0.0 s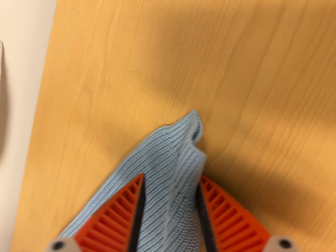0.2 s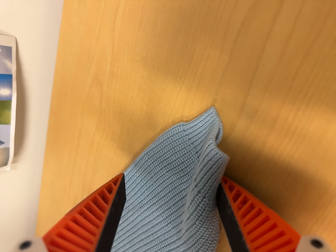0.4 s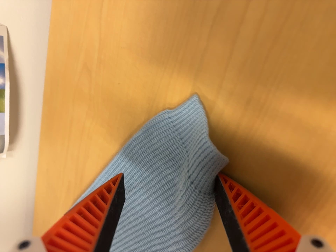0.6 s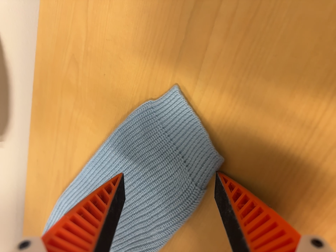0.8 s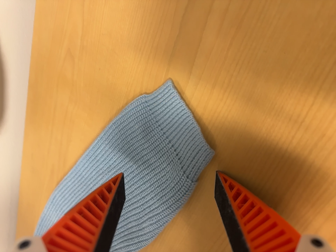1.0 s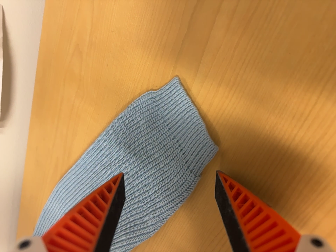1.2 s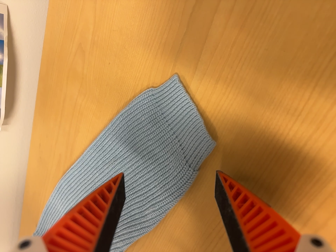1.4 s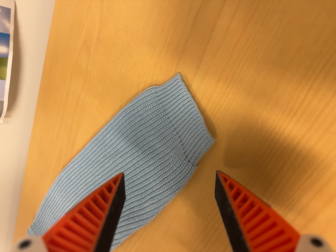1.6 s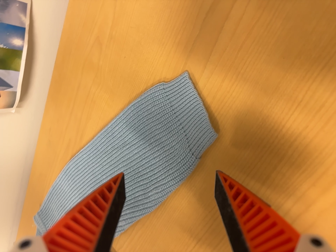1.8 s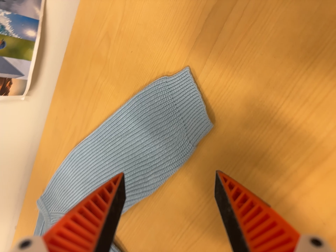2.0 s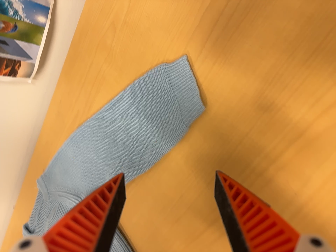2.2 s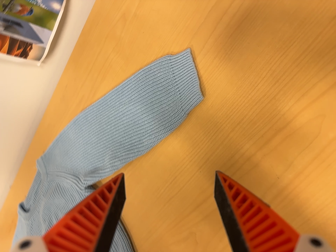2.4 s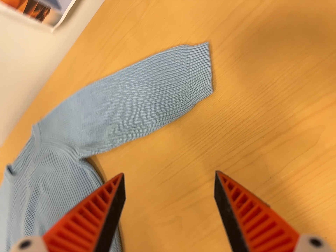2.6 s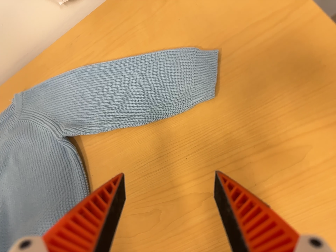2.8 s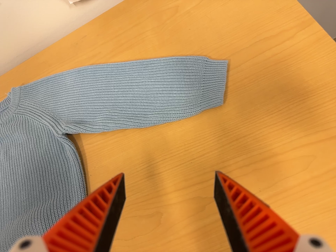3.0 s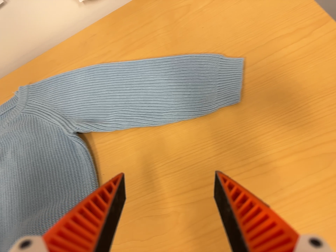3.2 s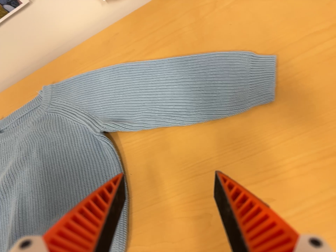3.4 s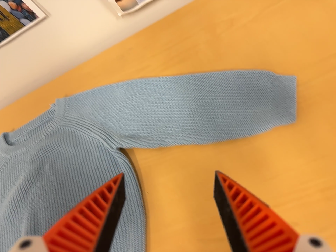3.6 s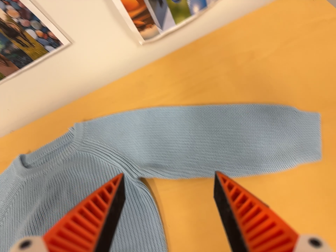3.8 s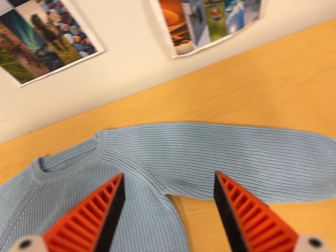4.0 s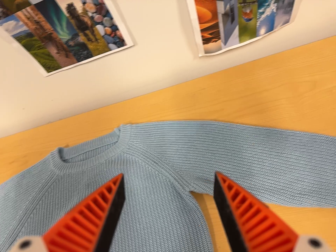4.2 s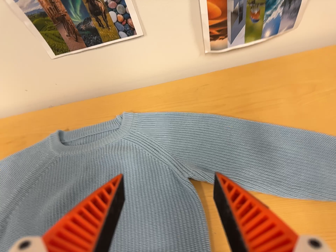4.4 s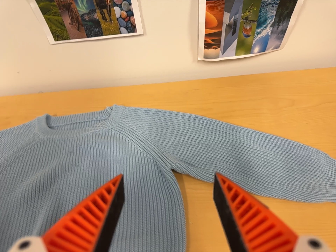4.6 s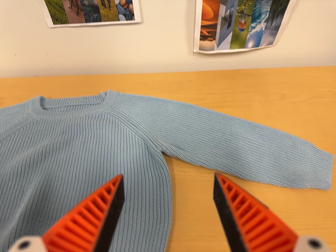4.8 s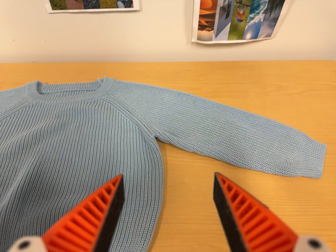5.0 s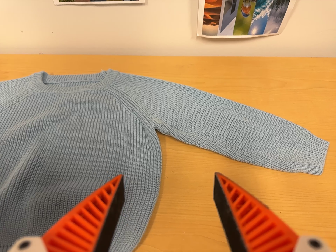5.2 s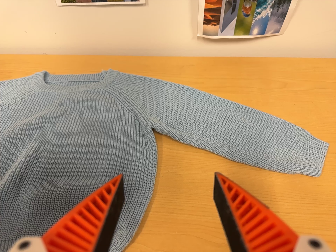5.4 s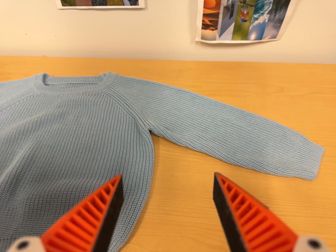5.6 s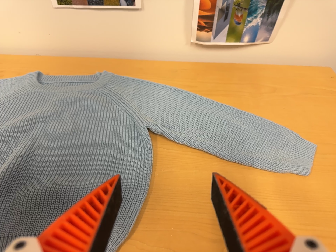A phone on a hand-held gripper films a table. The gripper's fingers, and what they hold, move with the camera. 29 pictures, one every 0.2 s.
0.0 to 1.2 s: The camera travels to its right and backward, about 6 cm.
1.2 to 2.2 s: The camera travels backward and toward the bottom of its view, about 14 cm, so what stands in front gets smaller. It rolls about its line of sight by about 15 degrees, and the scene rotates clockwise.
2.2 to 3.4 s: The camera pans to its right by about 10 degrees. It travels to its left, about 20 cm. It rolls about its line of sight by about 30 degrees, and the scene rotates clockwise.
3.4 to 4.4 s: The camera travels to its left, about 18 cm, so close, fixed things drift to the right. Its aim tips toward the top of its view by about 10 degrees. It rolls about its line of sight by about 20 degrees, and the scene rotates clockwise.
4.4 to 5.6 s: The camera travels toward the bottom of its view and to its right, about 12 cm, so close, fixed things drift upward. It rolls about its line of sight by about 10 degrees, and the scene rotates clockwise.
The film runs backward here.
